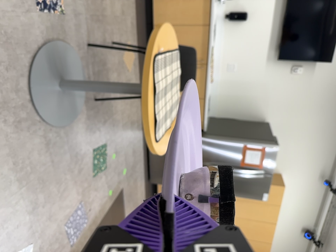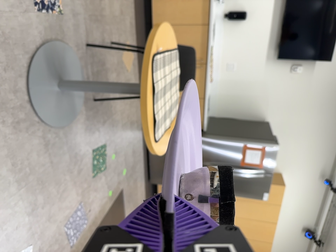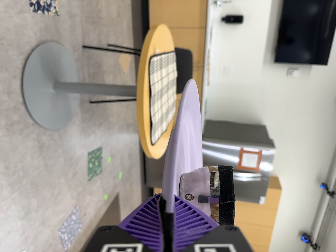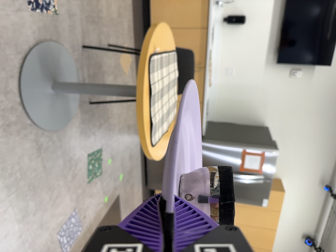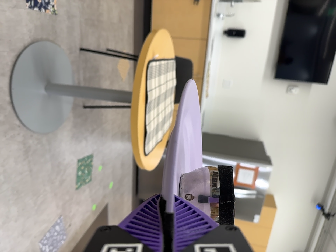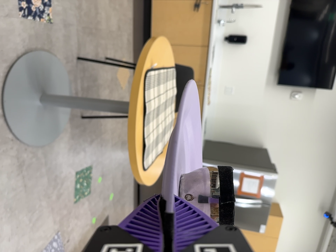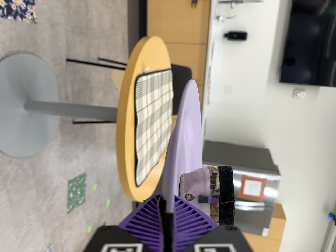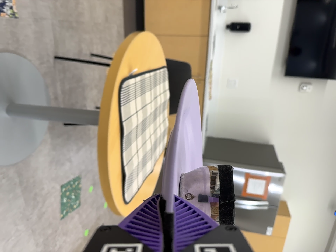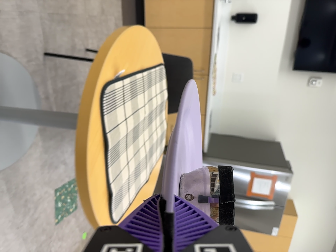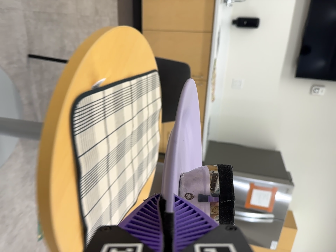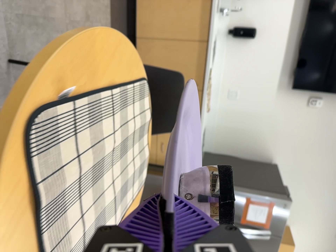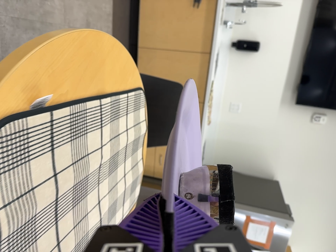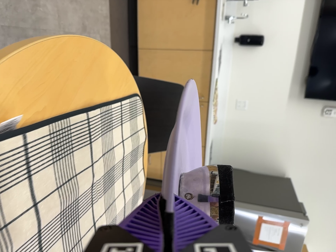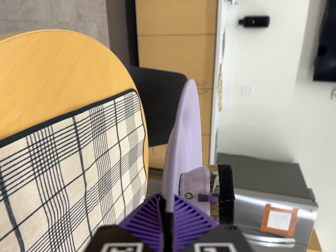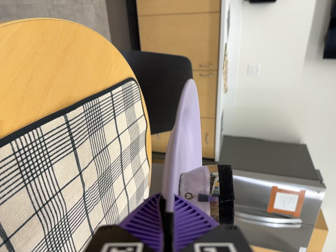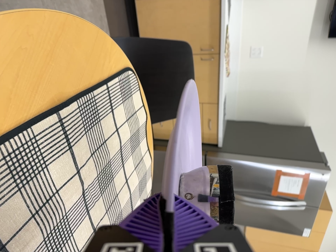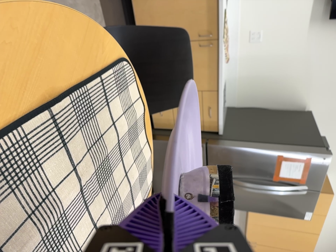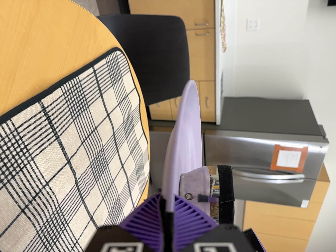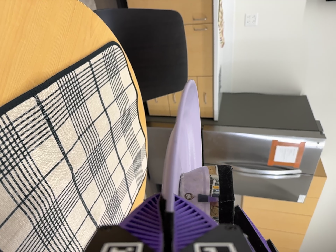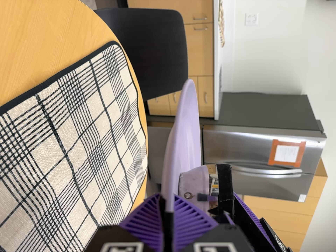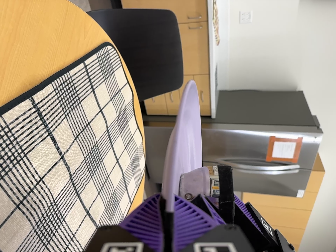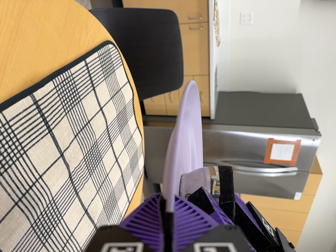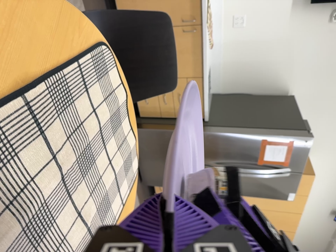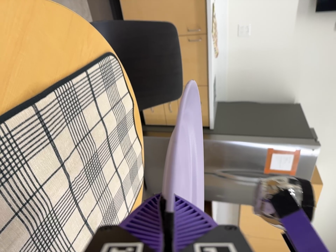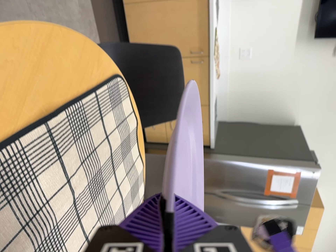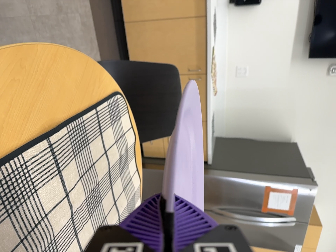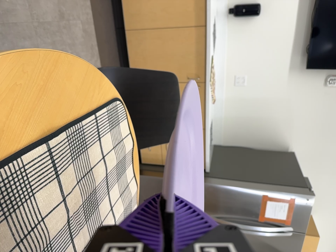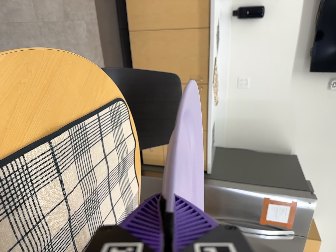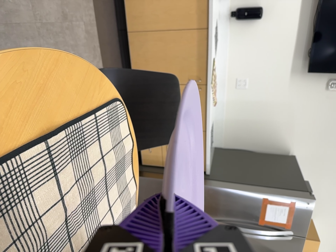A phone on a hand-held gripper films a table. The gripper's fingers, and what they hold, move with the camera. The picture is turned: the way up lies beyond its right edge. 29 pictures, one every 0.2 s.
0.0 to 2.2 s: The camera travels forward, about 90 cm, so what stands in front looms larger.
2.2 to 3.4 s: The camera travels forward and toward the top of its view, about 24 cm, so what stands in front looms larger. Its aim tips toward the bottom of its view by about 15 degrees. It rolls about its line of sight by about 10 degrees, and the scene rotates counterclockwise.
3.4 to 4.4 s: The camera shifts only a little, or ends up much as it began.
4.4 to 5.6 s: The camera travels backward, about 5 cm, so what stands in front gets smaller. Its aim tips toward the top of its view by about 10 degrees, and the scene shifts downward.
The film runs forward here.
